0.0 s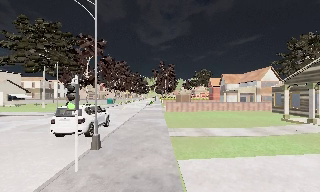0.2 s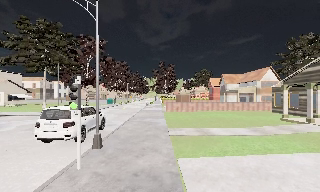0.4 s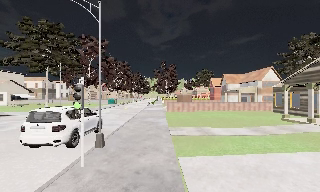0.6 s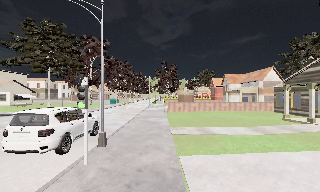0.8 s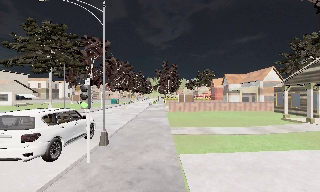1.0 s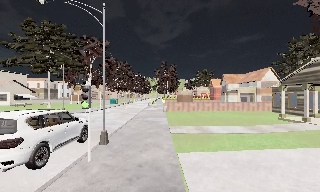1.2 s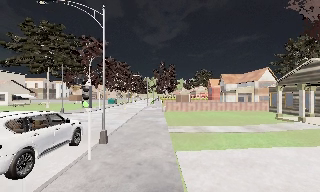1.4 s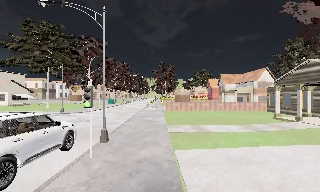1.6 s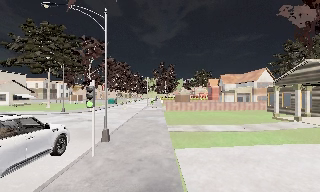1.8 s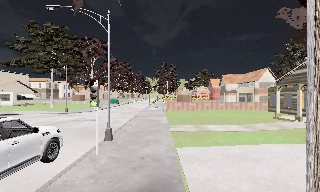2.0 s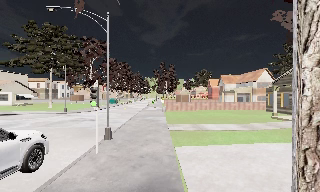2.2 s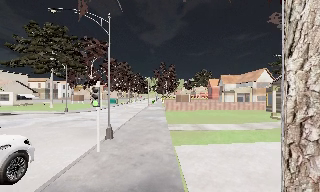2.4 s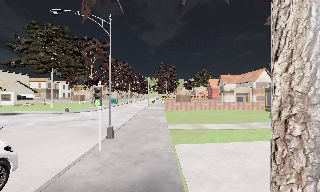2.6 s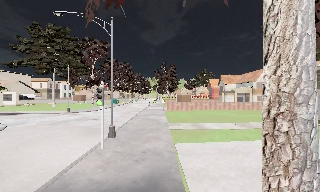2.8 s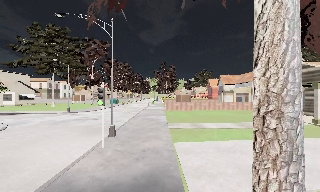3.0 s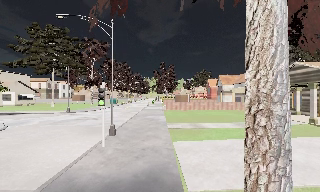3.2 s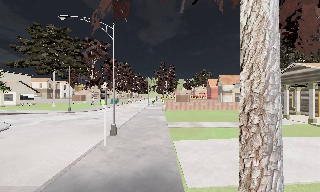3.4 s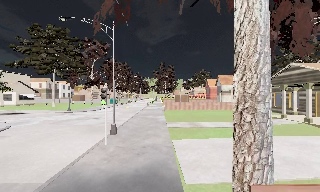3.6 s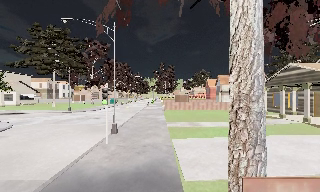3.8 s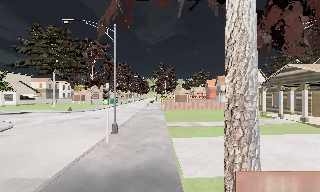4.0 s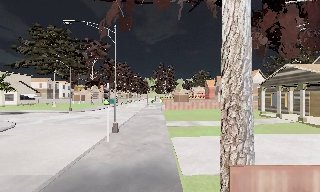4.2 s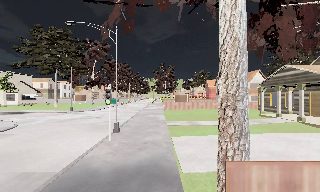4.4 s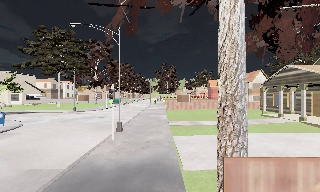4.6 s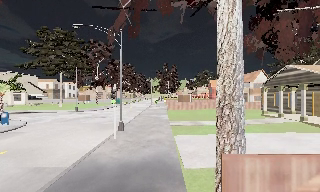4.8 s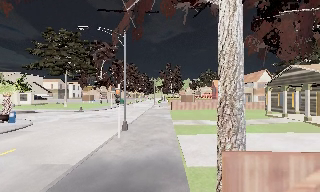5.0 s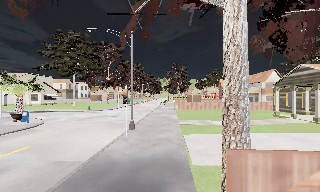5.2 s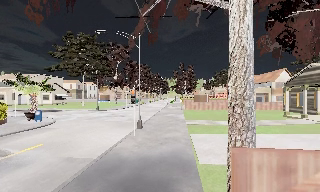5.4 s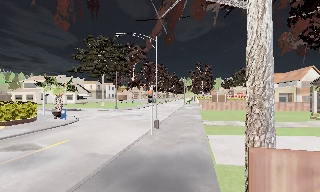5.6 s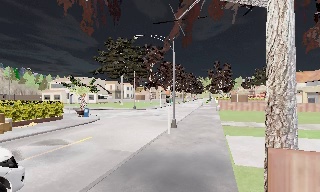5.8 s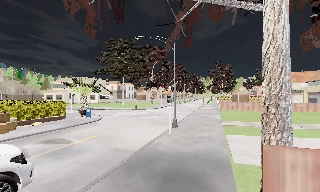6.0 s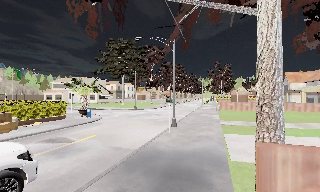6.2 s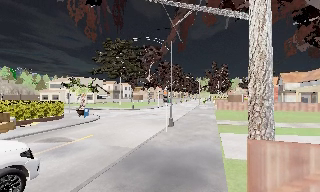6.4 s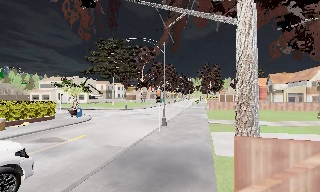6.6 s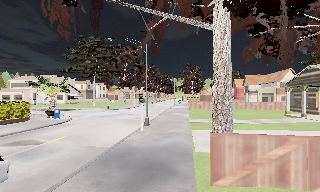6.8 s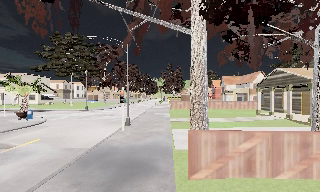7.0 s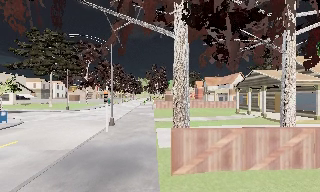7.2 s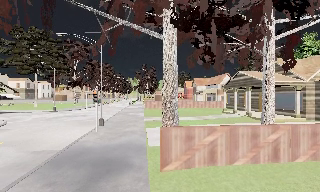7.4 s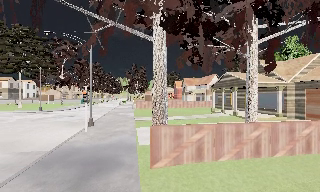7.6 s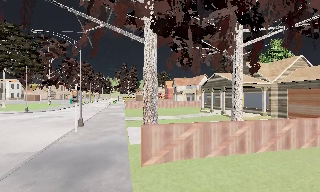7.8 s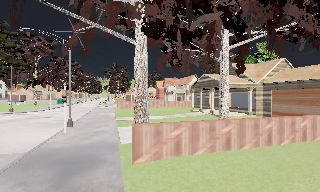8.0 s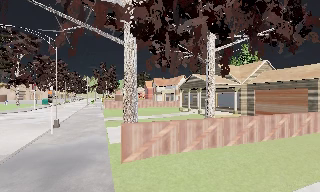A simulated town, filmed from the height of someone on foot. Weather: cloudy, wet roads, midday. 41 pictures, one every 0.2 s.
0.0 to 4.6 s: The camera travels backward, about 4 m, so what stands in front gets smaller.
4.6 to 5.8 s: The camera swings to its left by about 20 degrees, and the scene slides to the right. It travels backward, about 1 m, so what stands in front gets smaller.
5.8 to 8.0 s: The camera swings to its right by about 40 degrees, and the scene slides to the left. It travels backward, about 2.5 m.
The film runs backward here.
